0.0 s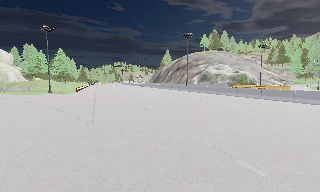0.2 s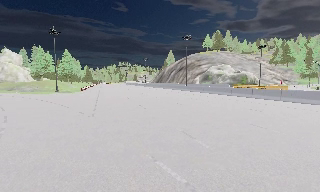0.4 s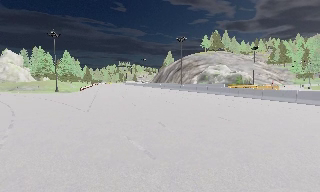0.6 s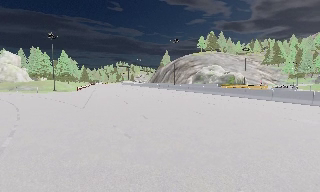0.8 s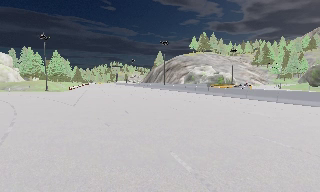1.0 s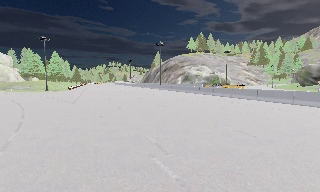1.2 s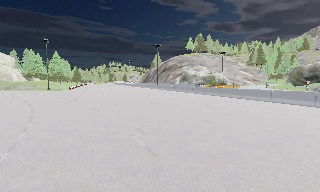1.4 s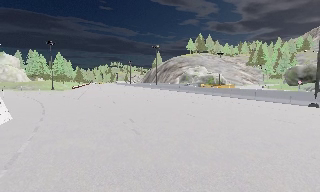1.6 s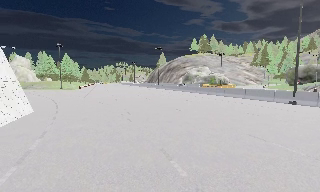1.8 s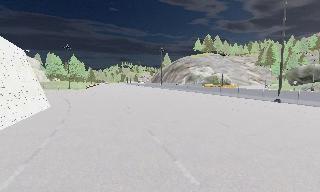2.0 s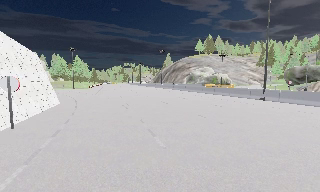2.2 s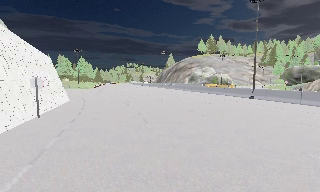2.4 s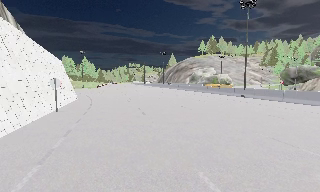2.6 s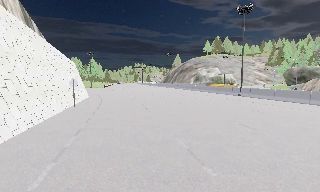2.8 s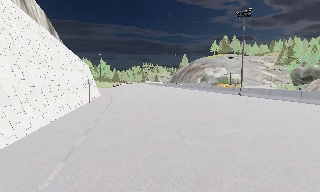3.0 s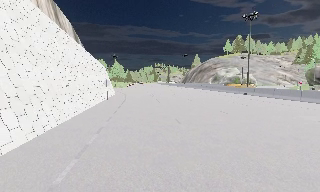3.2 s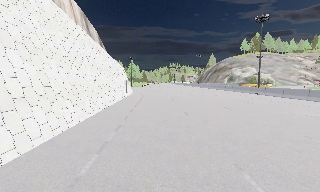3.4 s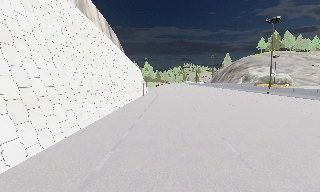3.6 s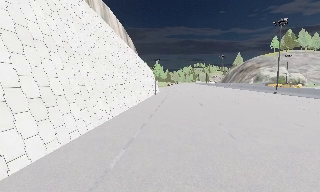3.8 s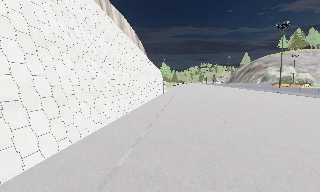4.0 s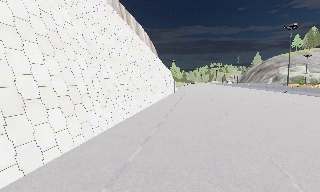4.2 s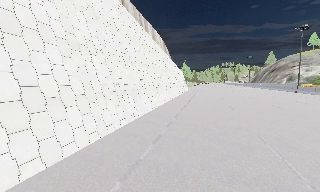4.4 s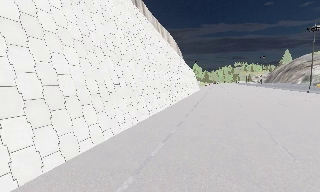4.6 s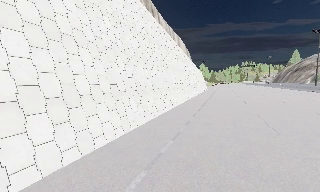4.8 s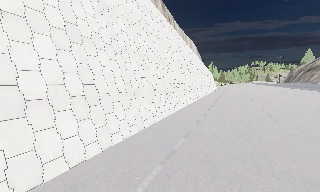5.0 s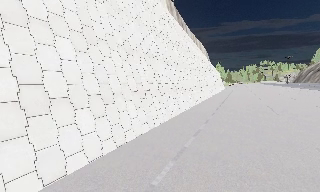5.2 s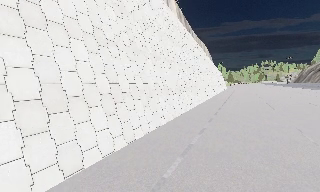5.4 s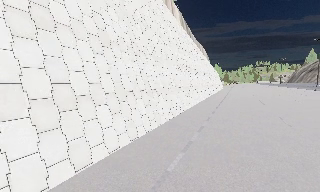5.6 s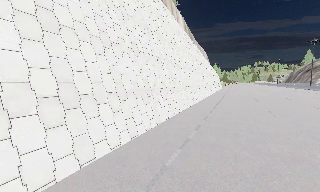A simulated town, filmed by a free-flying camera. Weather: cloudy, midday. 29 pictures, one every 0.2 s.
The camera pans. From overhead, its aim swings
counterclockwise.
The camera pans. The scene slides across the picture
to the right.
0.0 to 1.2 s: The camera travels backward and to its right, about 11 m, so what stands in front gets smaller.
1.2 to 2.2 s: The camera travels backward, about 10 m, so what stands in front gets smaller.
2.2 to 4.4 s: The scene slides to the right, as the camera pans about 35 degrees to its left. It travels backward, about 20 m.
4.4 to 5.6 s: The camera travels backward and to its left, about 14 m, so what stands in front gets smaller.
The film runs forward here.
